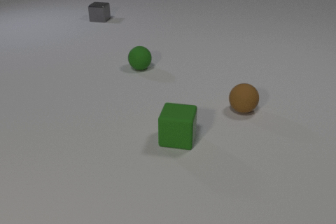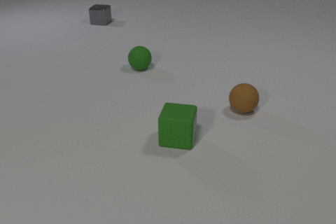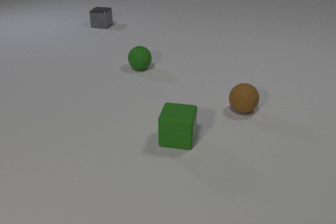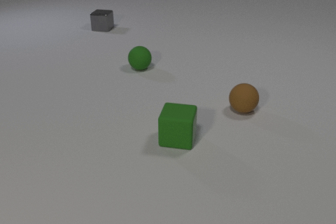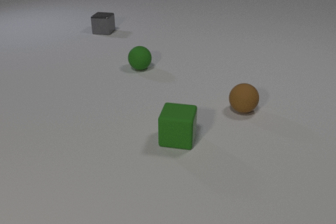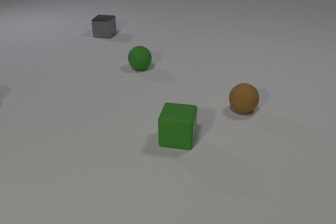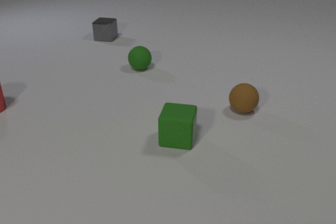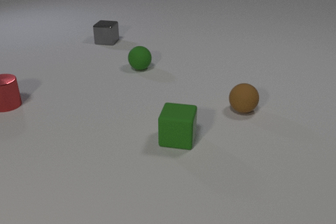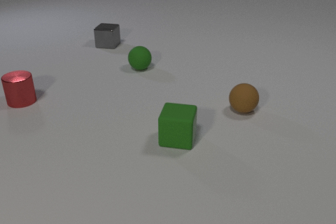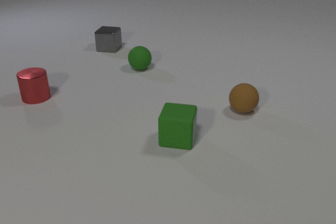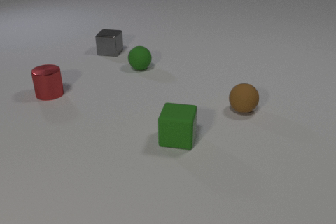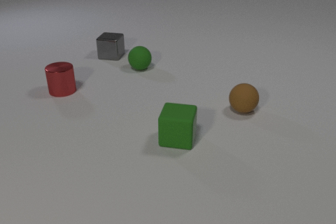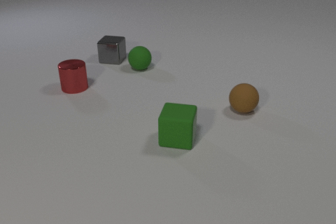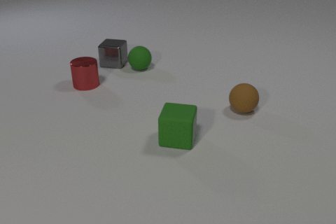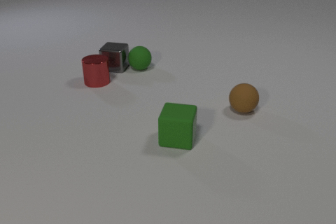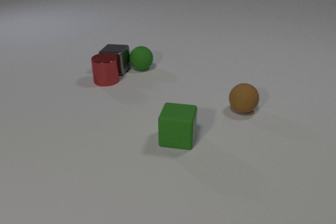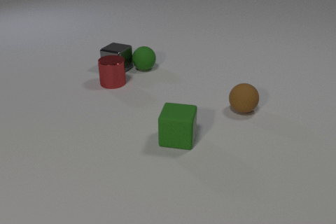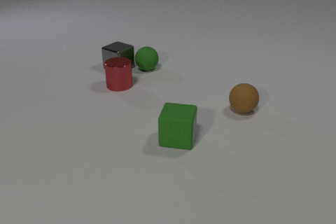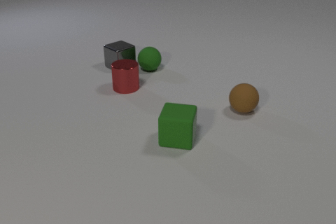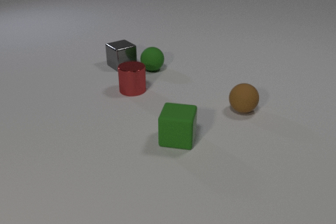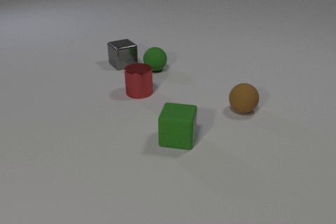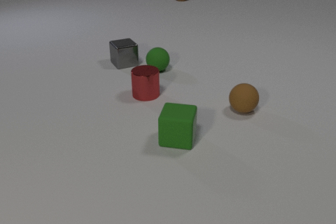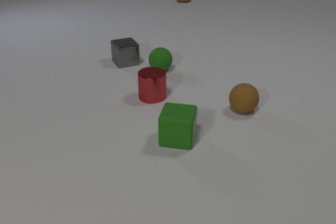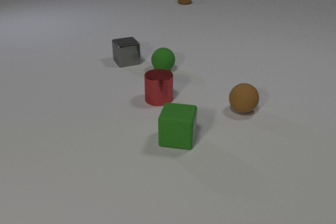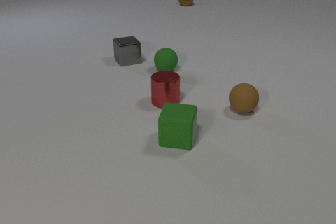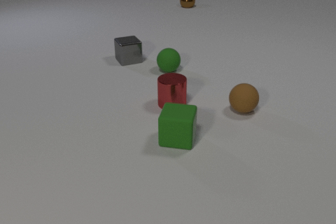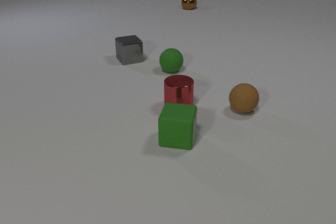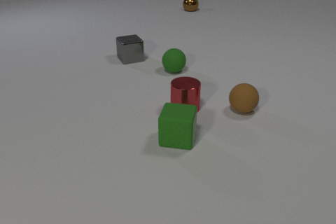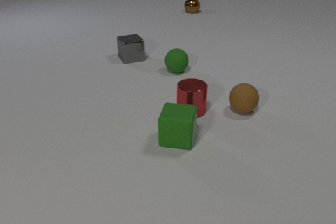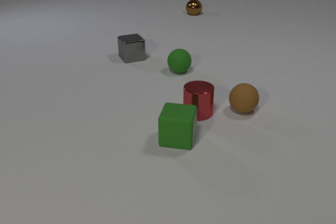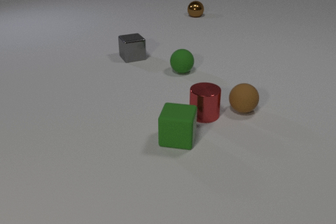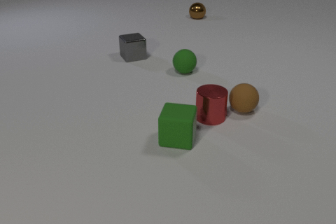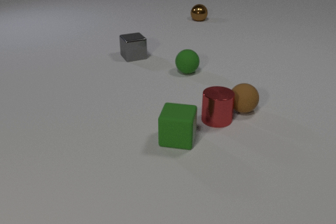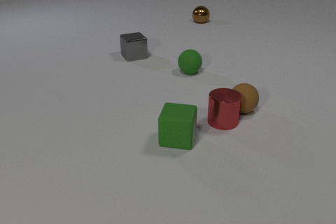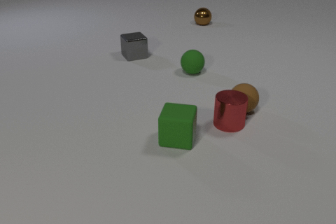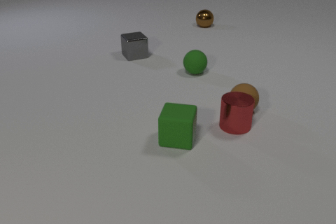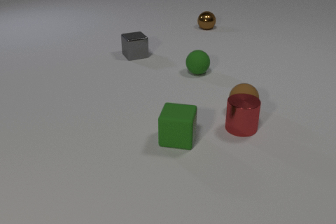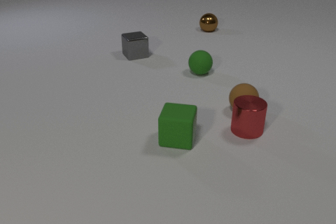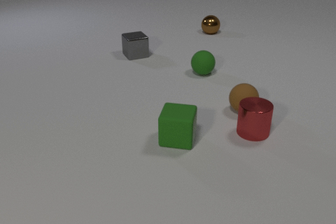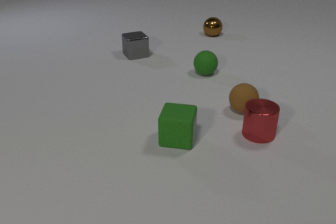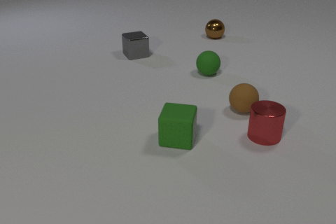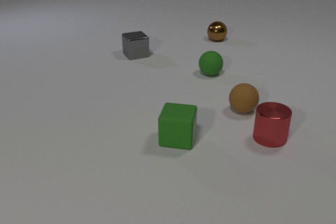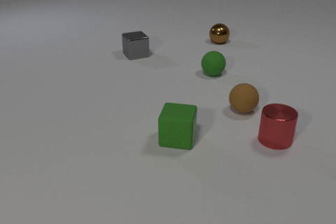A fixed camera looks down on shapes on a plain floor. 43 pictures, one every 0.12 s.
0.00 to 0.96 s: The red metal cylinder comes in at the left edge, slides to the right. The gray metal cube slides toward the camera.
0.96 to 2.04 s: The red metal cylinder slides to the right. The gray metal cube slides toward the camera, spins so that its near face slides to the left, clockwise seen from above. The green rubber sphere rolls to the right. The gray metal cube and the green rubber sphere collide. The red metal cylinder and the gray metal cube collide.
2.04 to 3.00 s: The red metal cylinder slides to the right and toward the camera. The gray metal cube slides away from the camera and to the right, spins so that its near face slides to the left, clockwise seen from above. The green rubber sphere rolls to the right. The brown metal sphere comes in at the top edge, rolls toward the camera.
3.00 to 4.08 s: The red metal cylinder slides to the right and toward the camera. The gray metal cube slides away from the camera and to the right. The green rubber sphere rolls to the right. The brown metal sphere rolls toward the camera.
4.08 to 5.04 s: The red metal cylinder slides to the right and toward the camera. The green rubber sphere rolls to the right. The brown metal sphere rolls toward the camera.
What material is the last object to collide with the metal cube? metal.
How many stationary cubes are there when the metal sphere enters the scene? 1.
What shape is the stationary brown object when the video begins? sphere.
